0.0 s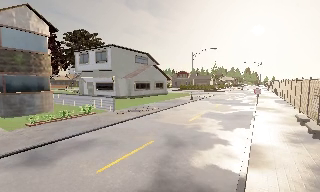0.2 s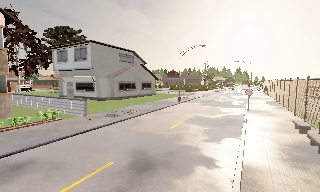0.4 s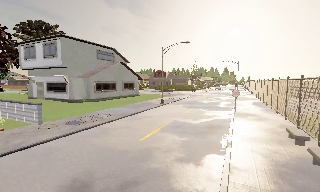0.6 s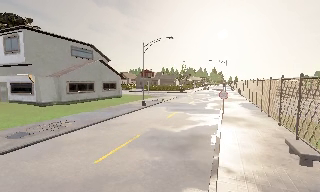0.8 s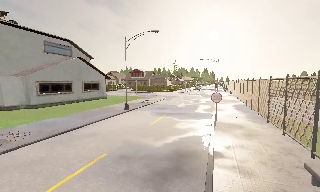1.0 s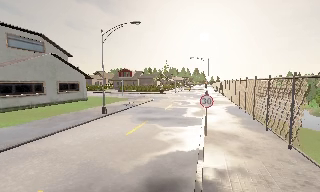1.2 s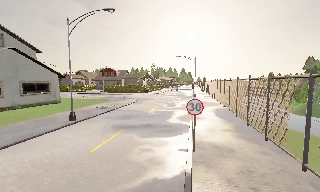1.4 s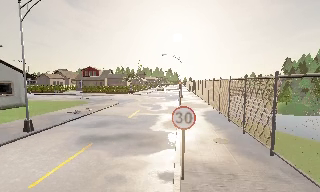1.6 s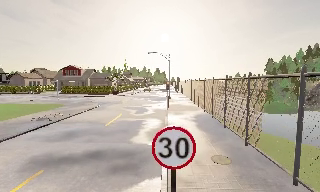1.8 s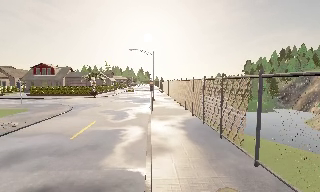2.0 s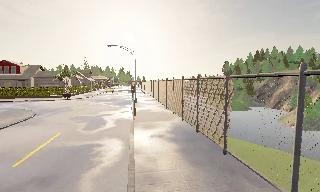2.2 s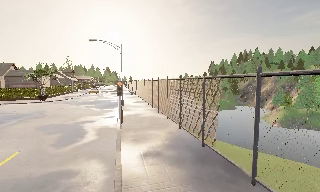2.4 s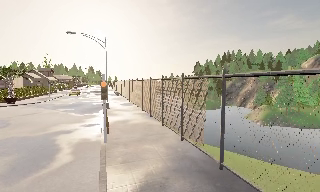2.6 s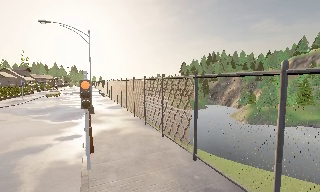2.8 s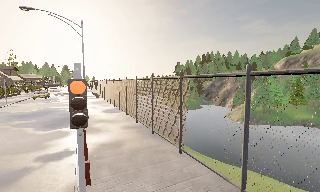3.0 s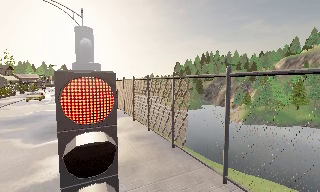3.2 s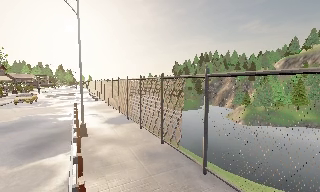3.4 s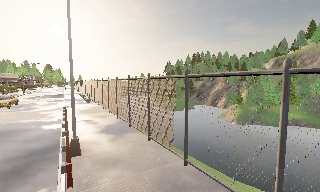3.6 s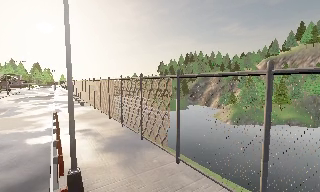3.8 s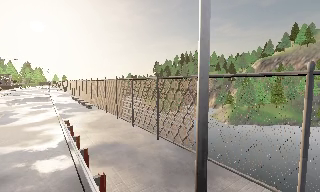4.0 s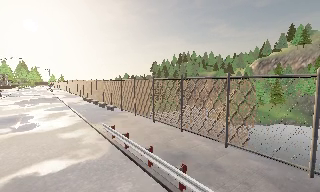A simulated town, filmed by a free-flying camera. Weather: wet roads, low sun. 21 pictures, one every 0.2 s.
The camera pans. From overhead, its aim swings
clockwise.
0.0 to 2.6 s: The camera swings to its right by about 55 degrees, and the scene slides to the left. It travels forward, about 30 m.
2.6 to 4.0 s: The camera pans to its right, which is clockwise from overhead, by about 15 degrees. It travels forward and to its left, about 17 m, so what stands in front looms larger.
The film runs forward here.
